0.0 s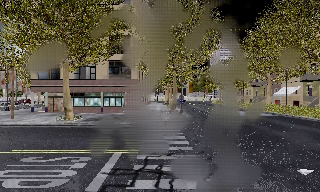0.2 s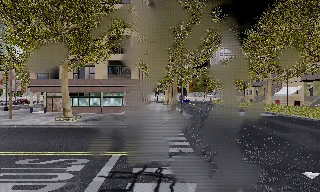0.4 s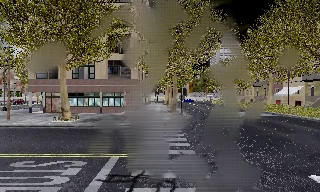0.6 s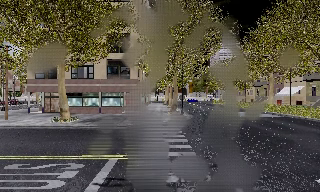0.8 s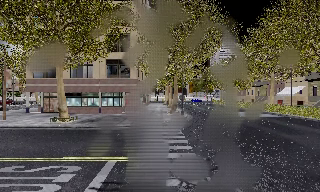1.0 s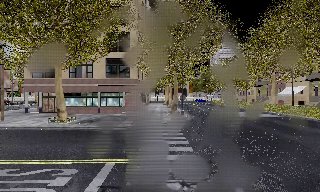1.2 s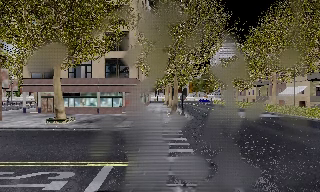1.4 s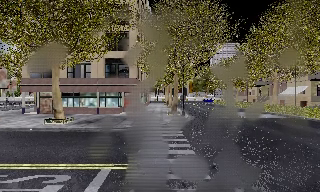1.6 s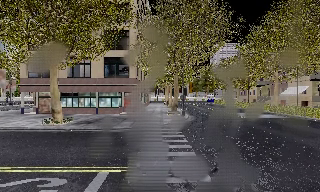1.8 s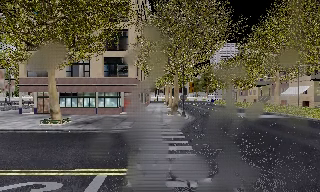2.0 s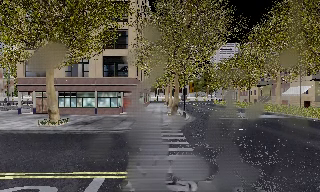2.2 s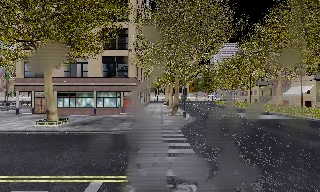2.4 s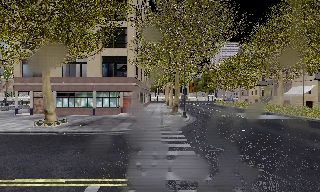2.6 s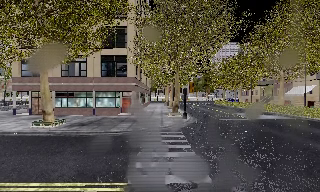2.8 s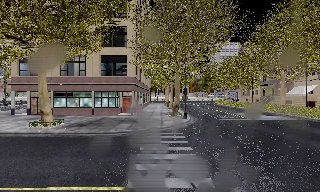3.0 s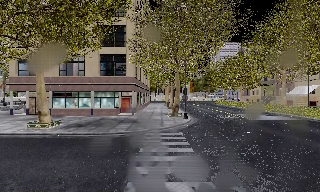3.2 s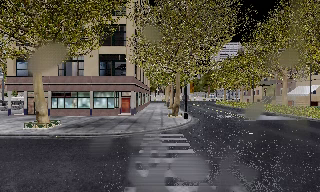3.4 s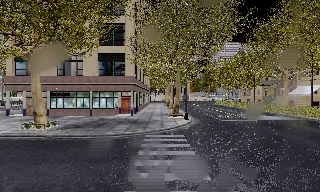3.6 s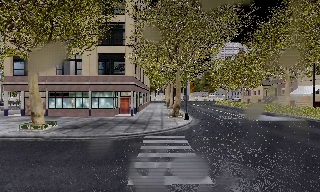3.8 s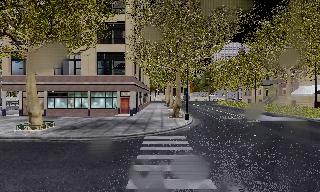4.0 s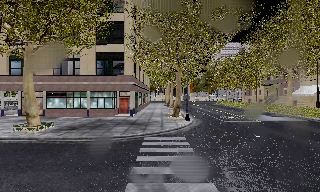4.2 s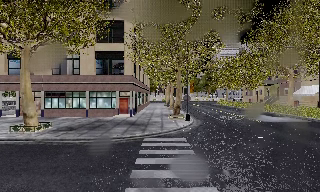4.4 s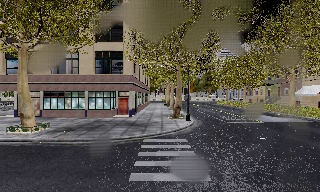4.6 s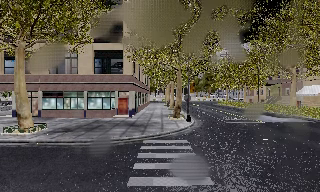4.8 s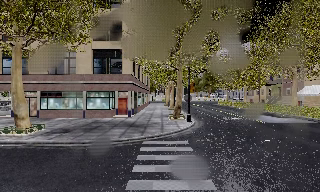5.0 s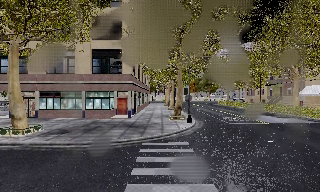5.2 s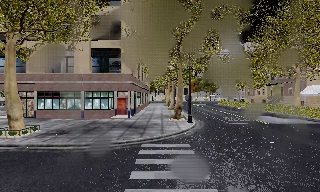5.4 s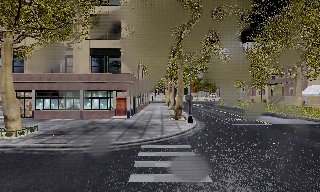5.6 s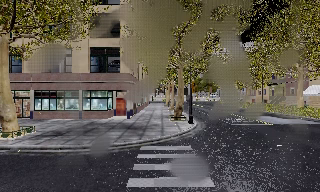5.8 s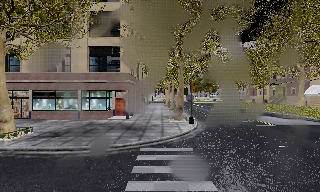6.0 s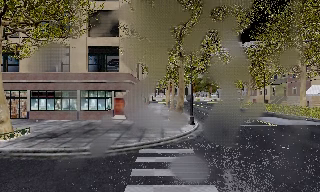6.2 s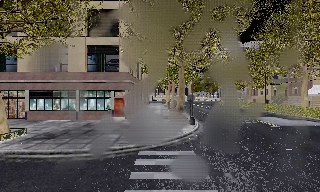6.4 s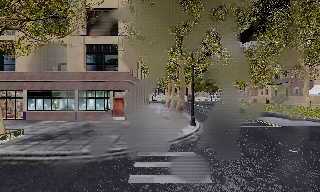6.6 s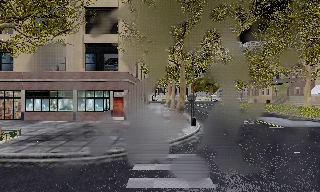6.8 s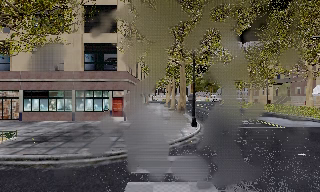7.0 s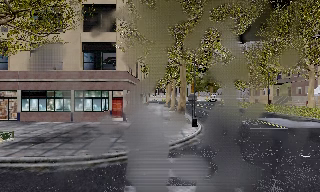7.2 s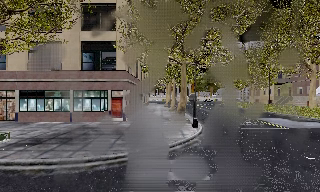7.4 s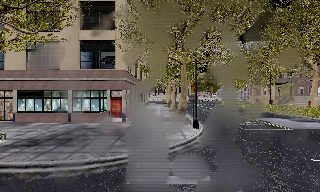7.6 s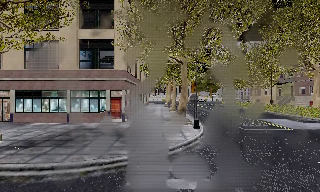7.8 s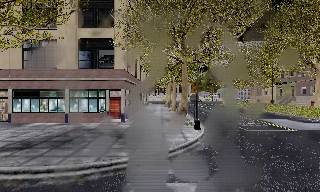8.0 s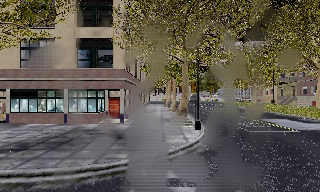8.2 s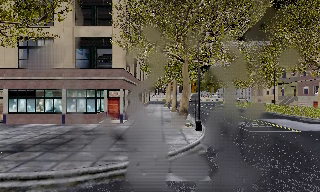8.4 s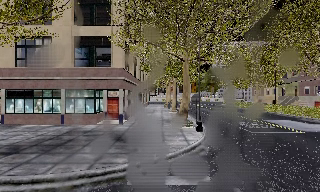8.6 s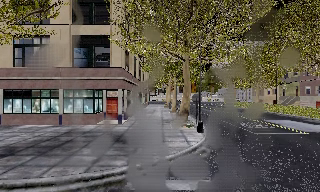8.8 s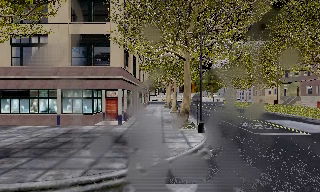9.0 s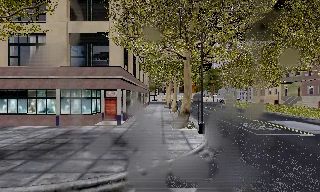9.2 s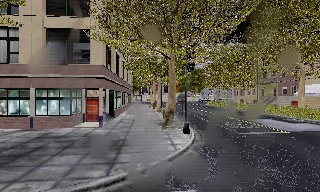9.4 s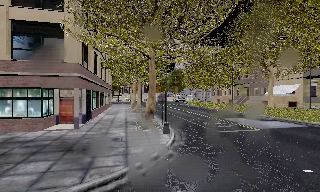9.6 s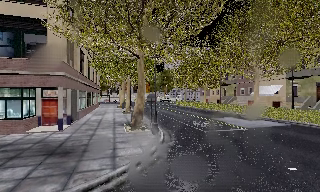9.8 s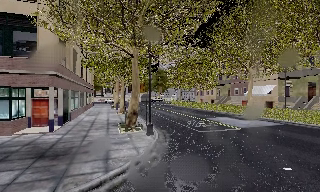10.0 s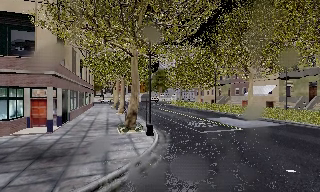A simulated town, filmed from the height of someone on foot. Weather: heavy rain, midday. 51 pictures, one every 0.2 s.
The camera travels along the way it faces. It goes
forward.
0.0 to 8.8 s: The camera travels forward, about 10 m, so what stands in front looms larger.
8.8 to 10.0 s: The camera swings to its right by about 20 degrees, and the scene slides to the left. It travels forward, about 1 m, so what stands in front looms larger.
The film runs forward here.
